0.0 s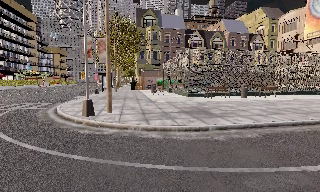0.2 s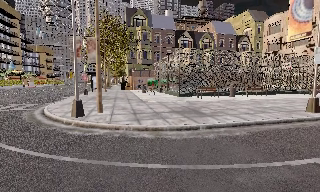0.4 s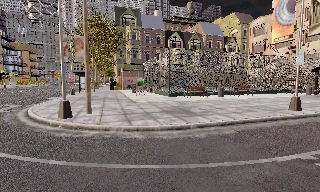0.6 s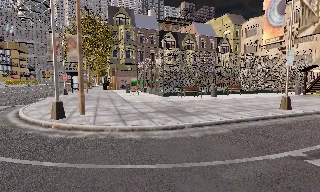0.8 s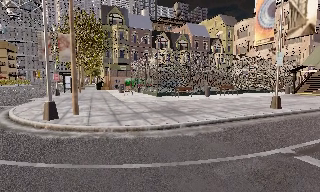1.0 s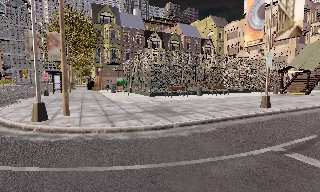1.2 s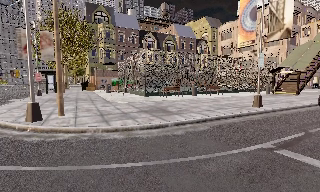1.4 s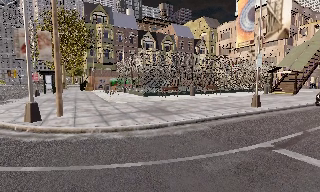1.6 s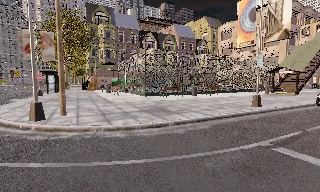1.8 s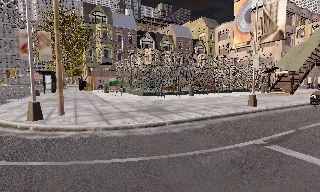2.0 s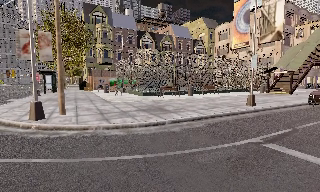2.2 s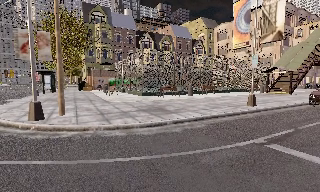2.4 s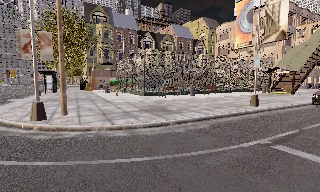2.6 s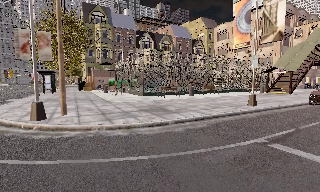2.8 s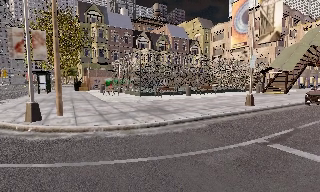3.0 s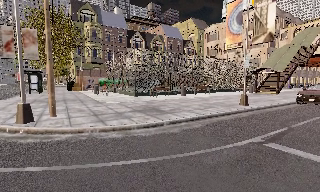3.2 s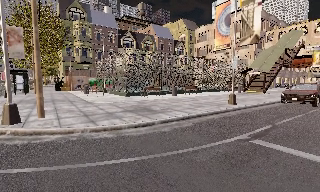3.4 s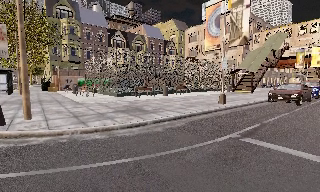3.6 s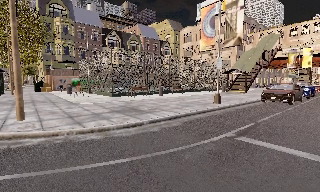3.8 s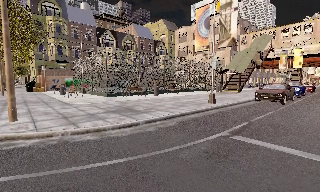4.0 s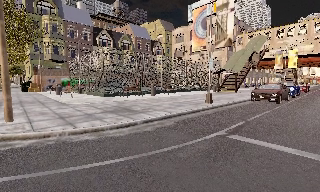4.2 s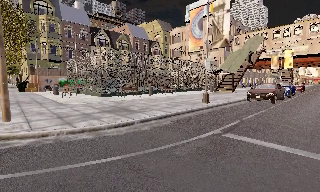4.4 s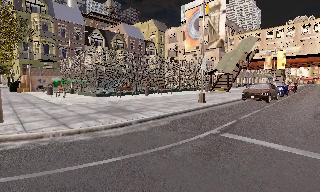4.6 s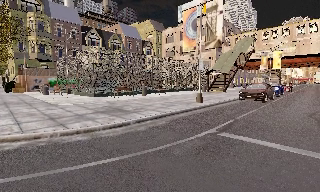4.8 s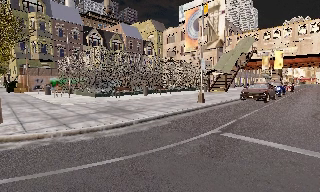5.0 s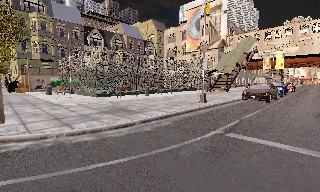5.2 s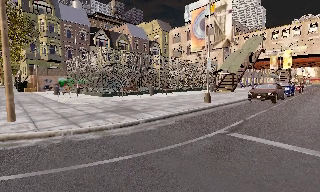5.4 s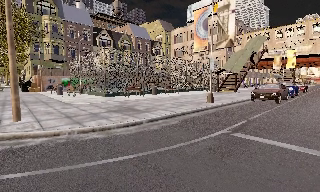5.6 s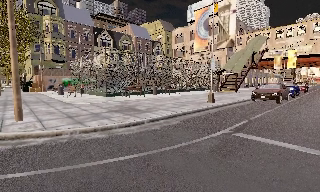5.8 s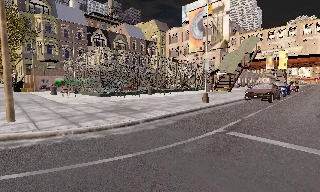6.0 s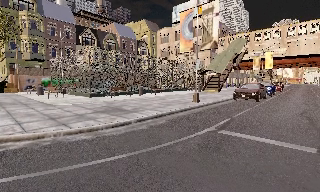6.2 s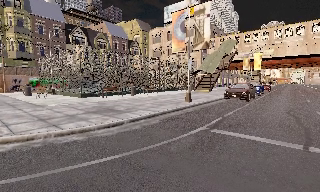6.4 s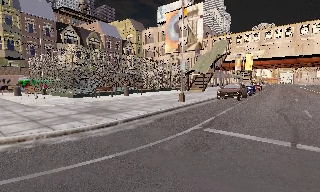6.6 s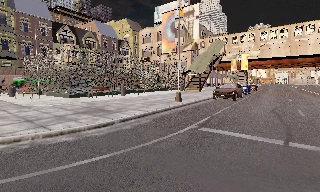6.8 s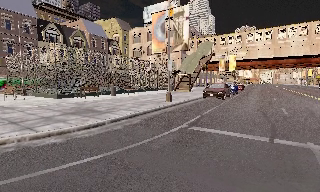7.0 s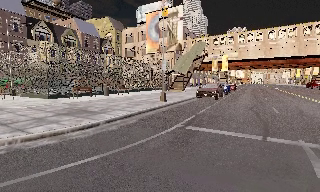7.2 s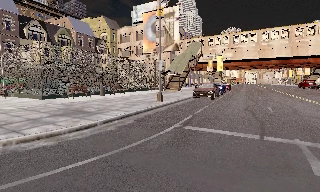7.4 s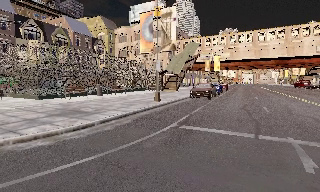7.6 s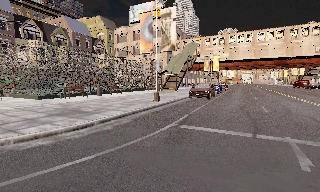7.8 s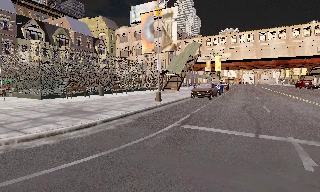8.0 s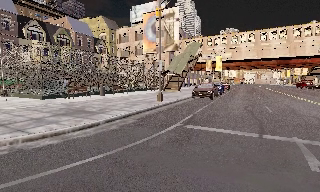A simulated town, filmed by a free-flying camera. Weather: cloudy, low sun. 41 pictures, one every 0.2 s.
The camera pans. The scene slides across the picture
to the left.
The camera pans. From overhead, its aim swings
clockwise.
0.0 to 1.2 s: The scene slides to the left, as the camera pans about 15 degrees to its right.
1.2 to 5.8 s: The camera pans to its right, which is clockwise from overhead, by about 20 degrees. It travels to its left and backward, about 1 m.
5.8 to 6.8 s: The scene slides to the left, as the camera pans about 15 degrees to its right.
6.8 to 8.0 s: The camera shifts only a little, or ends up much as it began.
The film runs forward here.
